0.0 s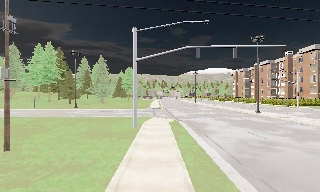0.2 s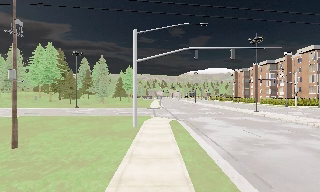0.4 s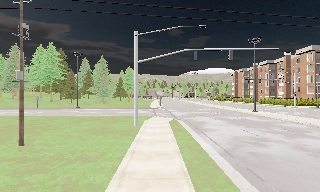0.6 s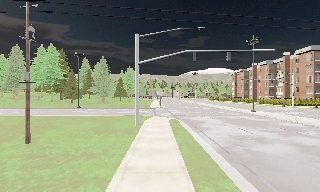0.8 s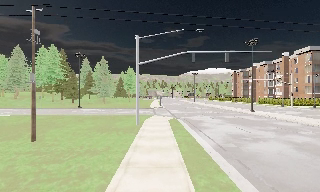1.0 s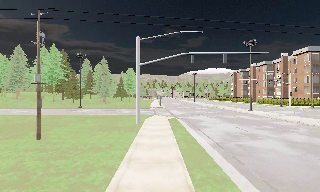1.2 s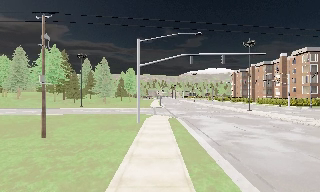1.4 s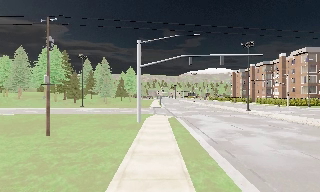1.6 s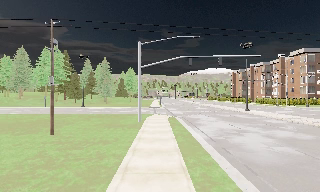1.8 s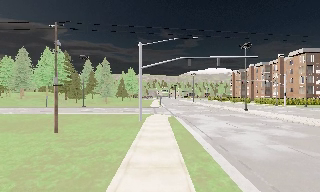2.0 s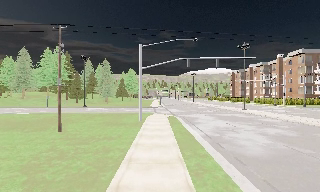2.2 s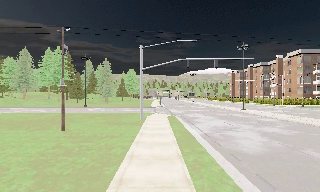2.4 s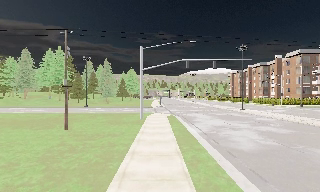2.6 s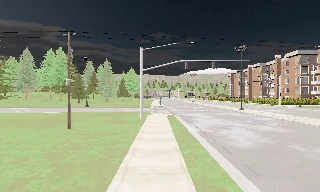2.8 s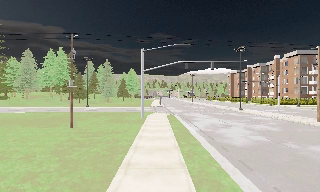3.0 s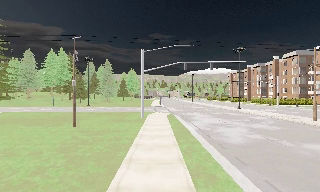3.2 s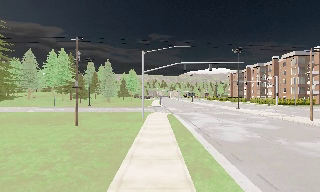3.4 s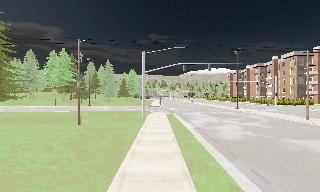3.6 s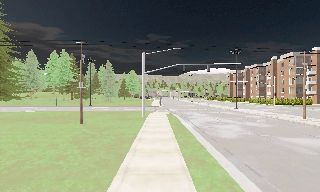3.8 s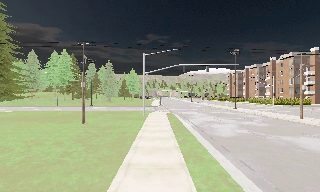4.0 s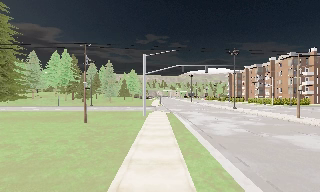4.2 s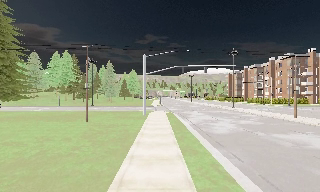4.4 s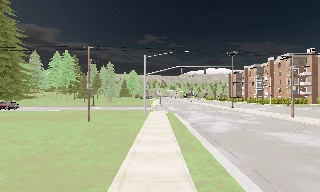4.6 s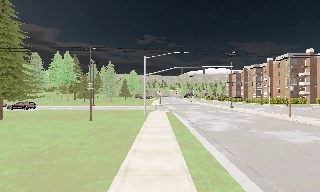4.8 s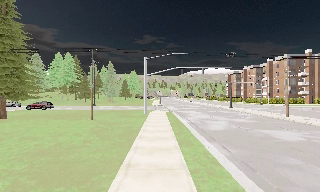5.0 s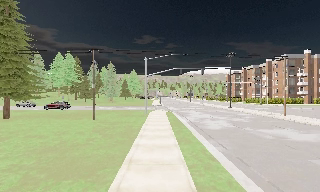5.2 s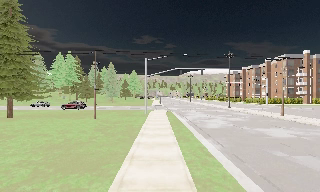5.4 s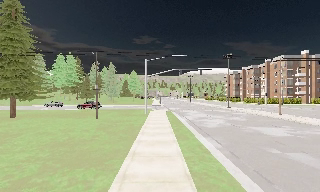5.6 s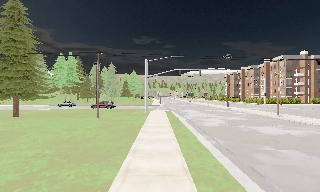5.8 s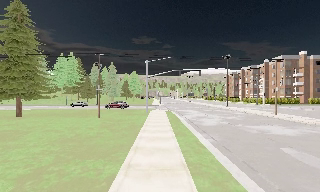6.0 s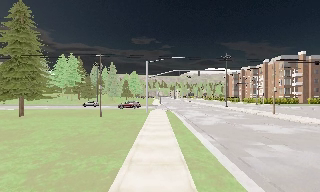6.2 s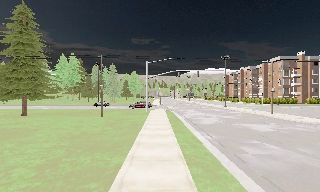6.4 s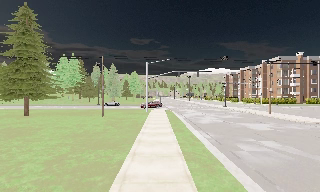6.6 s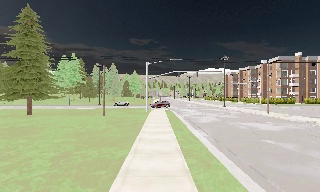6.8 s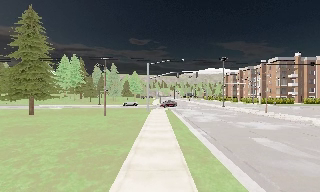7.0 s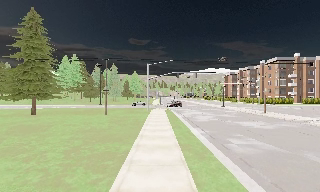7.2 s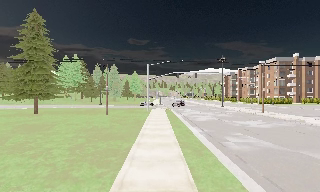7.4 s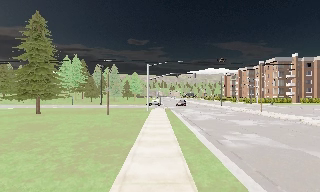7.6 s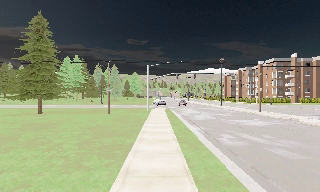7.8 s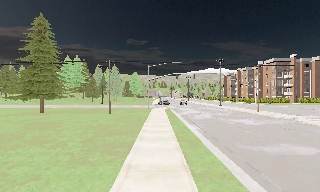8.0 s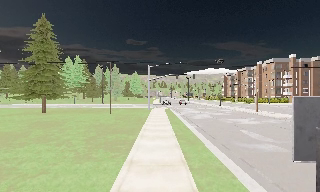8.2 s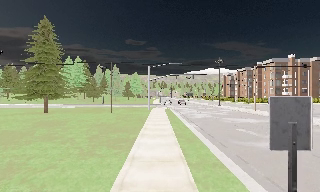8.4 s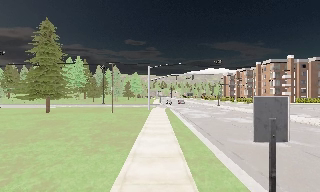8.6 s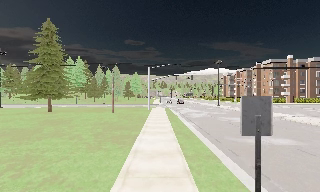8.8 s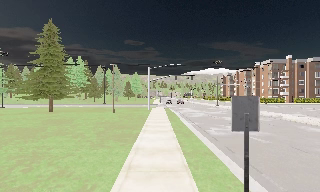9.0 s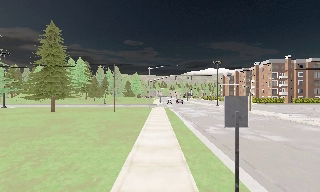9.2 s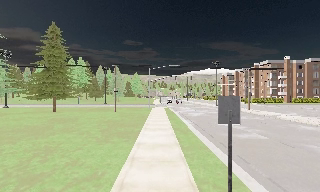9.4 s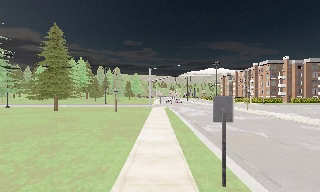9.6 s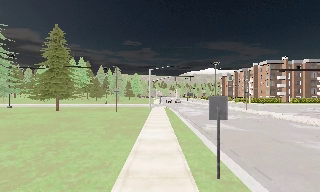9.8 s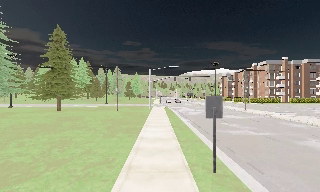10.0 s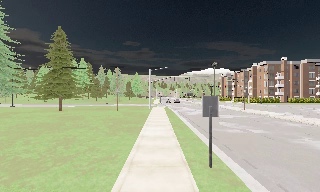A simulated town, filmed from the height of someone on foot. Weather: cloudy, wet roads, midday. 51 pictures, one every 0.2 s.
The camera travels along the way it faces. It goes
backward.
0.0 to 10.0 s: The camera travels backward, about 20 m, so what stands in front gets smaller.
The film runs backward here.
